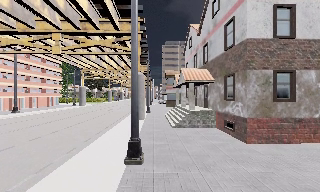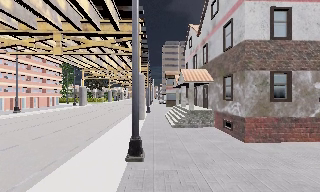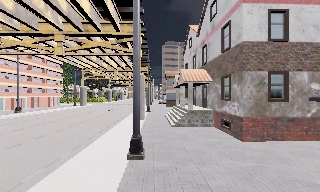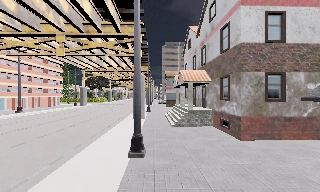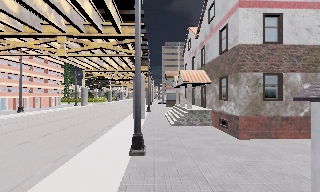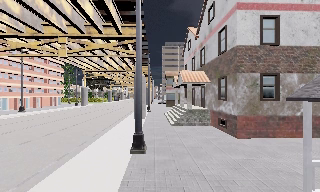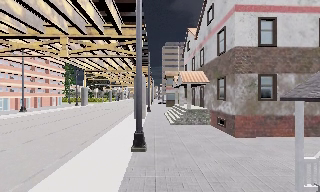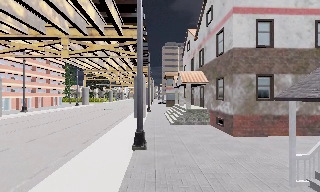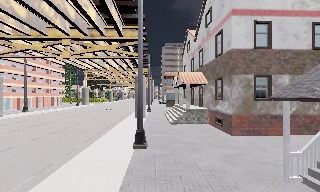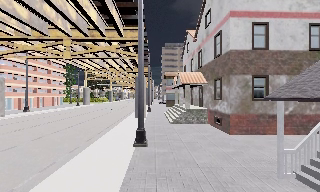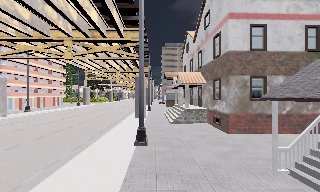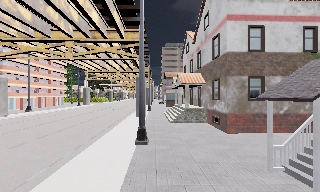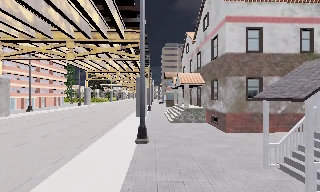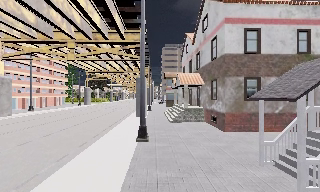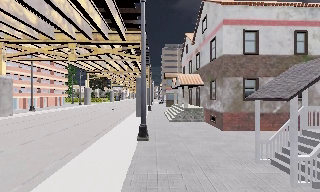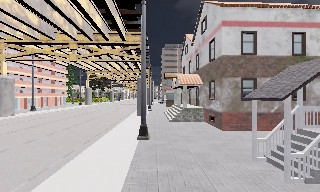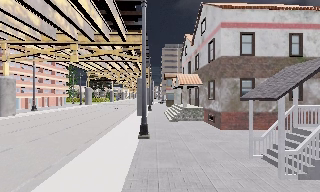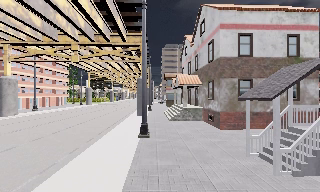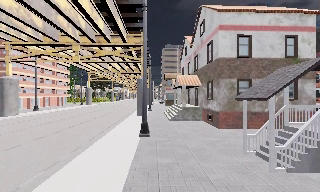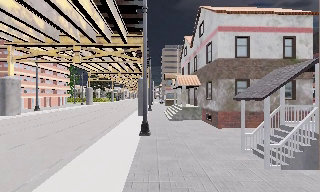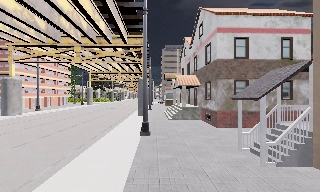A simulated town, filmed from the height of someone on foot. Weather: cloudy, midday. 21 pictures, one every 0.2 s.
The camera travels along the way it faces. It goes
backward.
0.0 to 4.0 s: The camera travels backward, about 4.5 m, so what stands in front gets smaller.
The film runs backward here.
